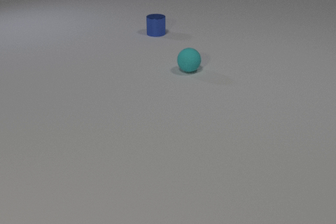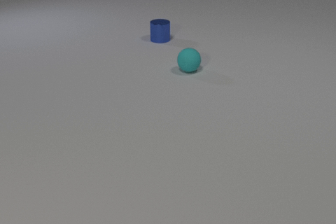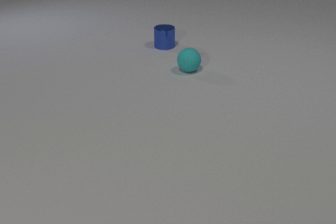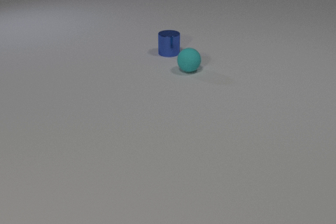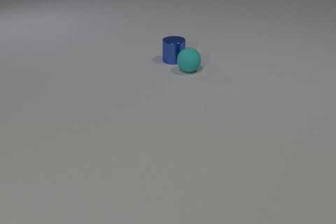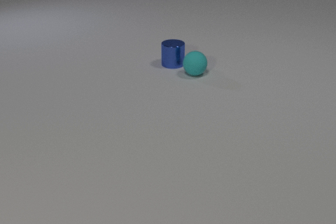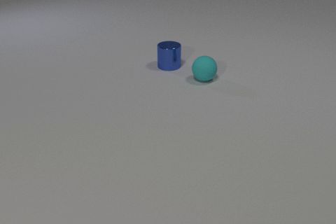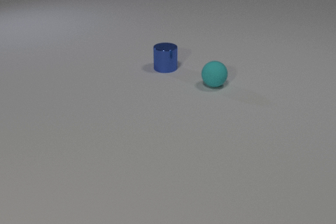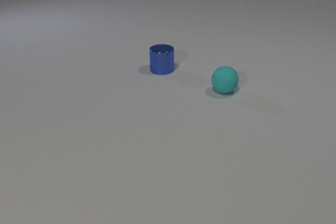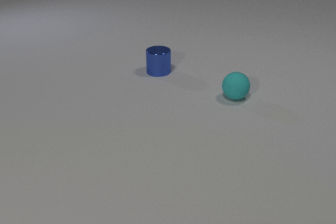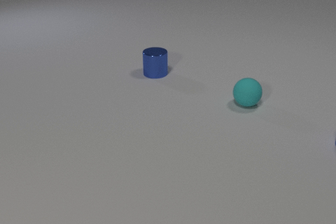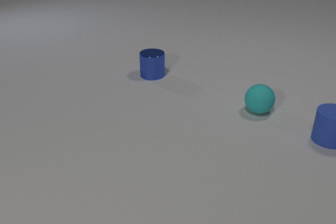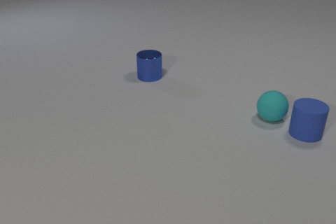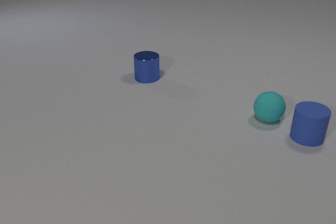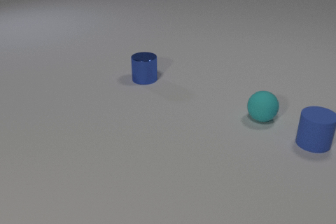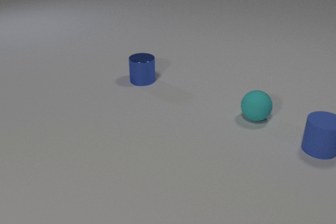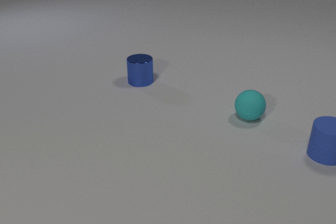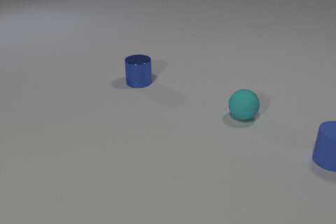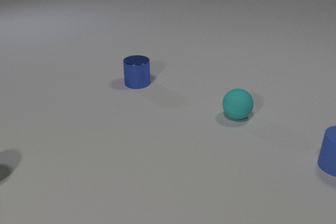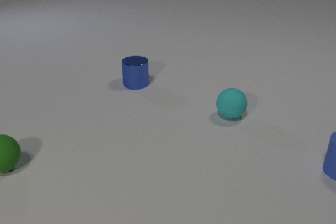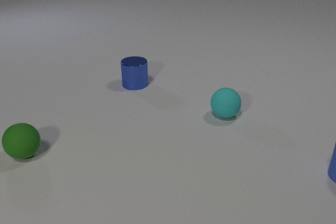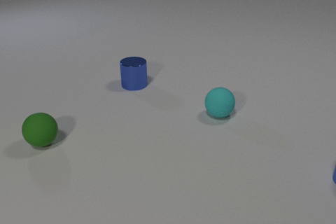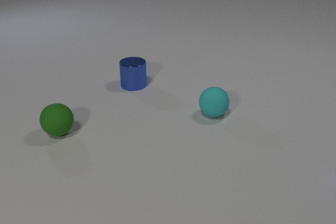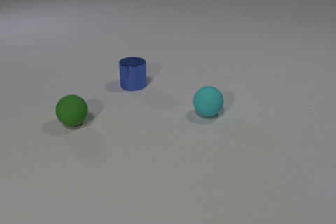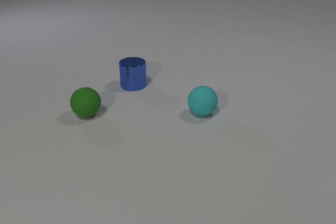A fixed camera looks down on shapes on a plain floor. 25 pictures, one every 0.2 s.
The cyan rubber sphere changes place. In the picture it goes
toward the camera.
The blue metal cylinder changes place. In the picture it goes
toward the camera.
0.0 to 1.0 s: The blue metal cylinder slides toward the camera. The cyan rubber sphere rolls toward the camera and to the right. The blue metal cylinder and the cyan rubber sphere collide.
1.0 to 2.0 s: The blue metal cylinder slides toward the camera and to the left. The cyan rubber sphere rolls toward the camera and to the right.
2.0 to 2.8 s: The blue metal cylinder slides toward the camera and to the left. The cyan rubber sphere rolls toward the camera and to the right. The blue rubber cylinder slides to the left. The cyan rubber sphere and the blue rubber cylinder collide.
2.8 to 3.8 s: The blue metal cylinder slides toward the camera and to the left. The cyan rubber sphere rolls to the left. The green rubber sphere comes in at the left edge, rolls to the right and away from the camera. The blue rubber cylinder slides toward the camera and to the right.
3.8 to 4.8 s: The cyan rubber sphere rolls to the left. The green rubber sphere rolls to the right and away from the camera. The blue rubber cylinder slides toward the camera and to the right, leaves at the right edge.
What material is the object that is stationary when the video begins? rubber.
How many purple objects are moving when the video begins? 0.
What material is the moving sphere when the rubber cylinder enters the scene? rubber.
